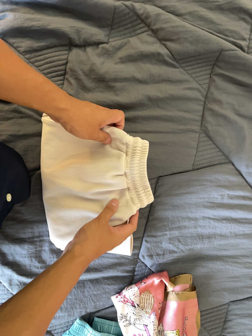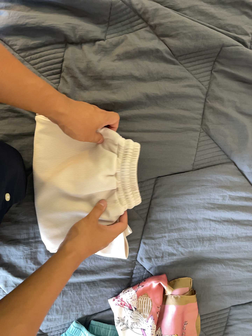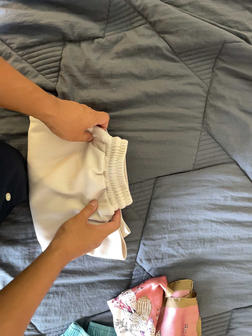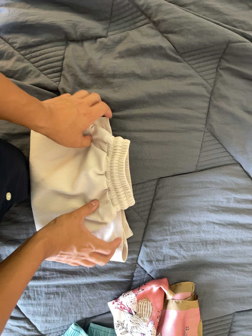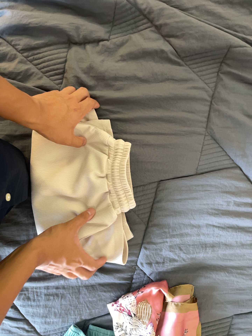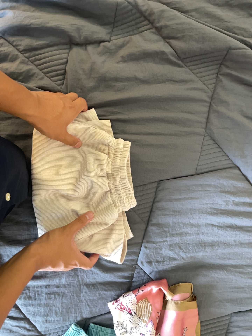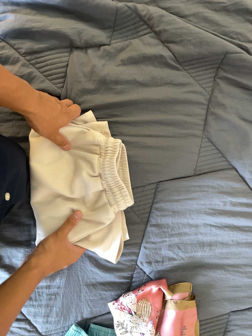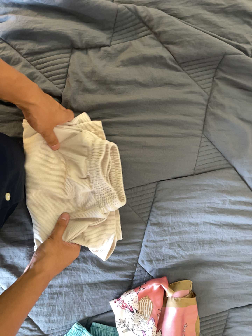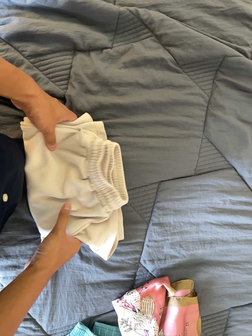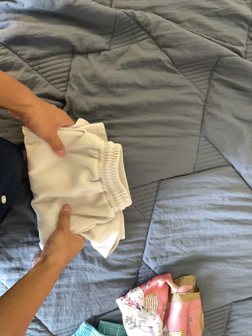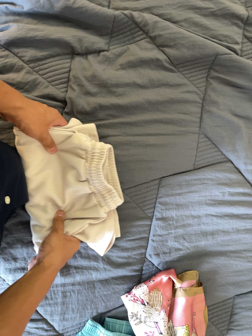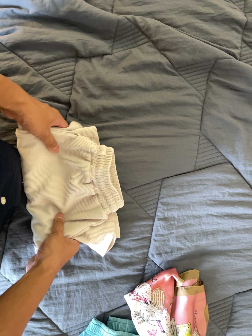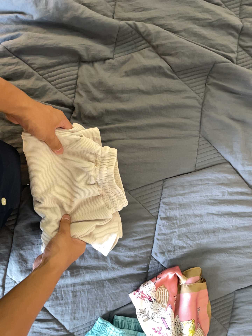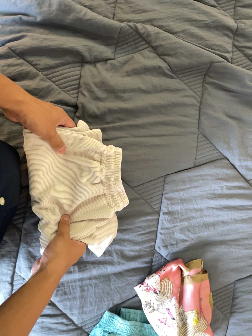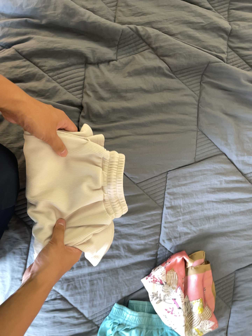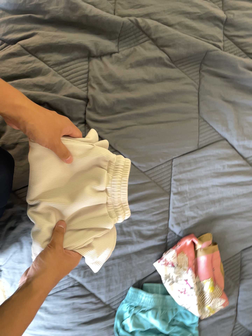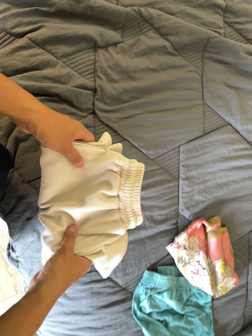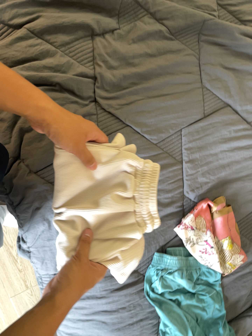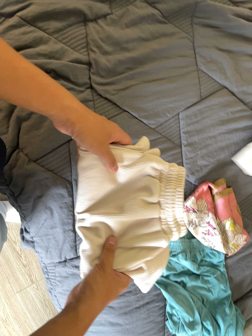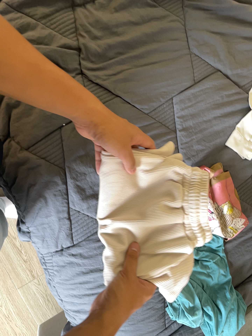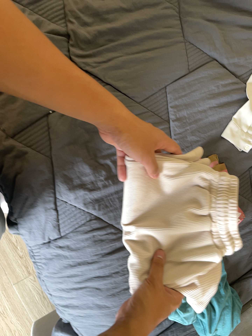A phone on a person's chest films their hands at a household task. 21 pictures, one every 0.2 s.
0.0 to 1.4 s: The camera shifts only a little, or ends up much as it began.
1.4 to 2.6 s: The camera travels to its left and backward, about 12 cm.
2.6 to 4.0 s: The camera travels toward the bottom of its view, about 18 cm, so close, fixed things drift upward. It rolls about its line of sight by about 15 degrees, and the scene rotates counterclockwise.
The film runs forward here.
